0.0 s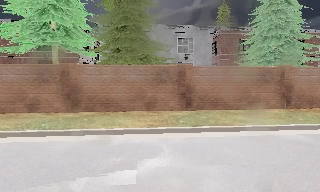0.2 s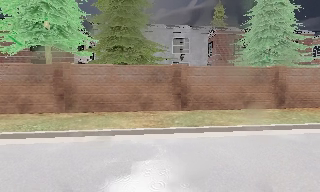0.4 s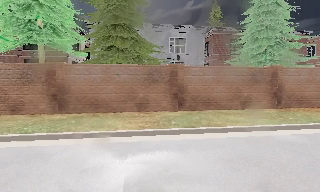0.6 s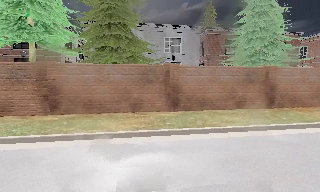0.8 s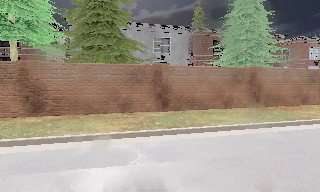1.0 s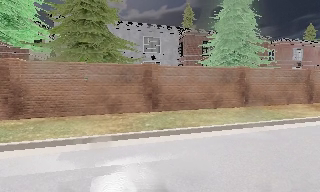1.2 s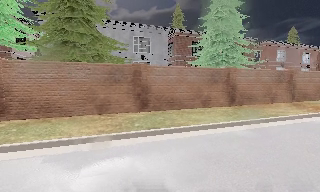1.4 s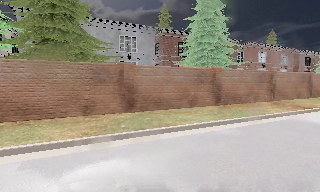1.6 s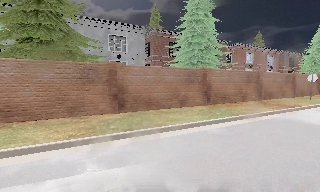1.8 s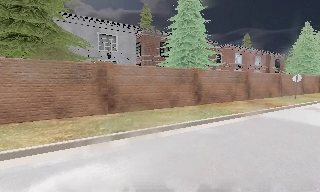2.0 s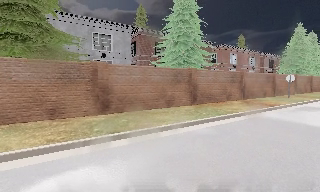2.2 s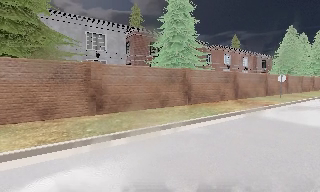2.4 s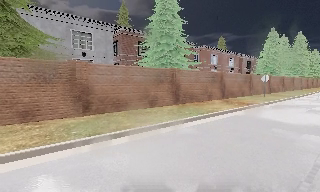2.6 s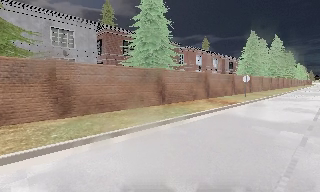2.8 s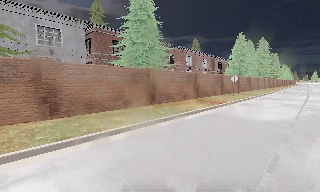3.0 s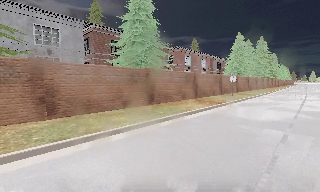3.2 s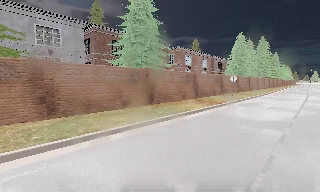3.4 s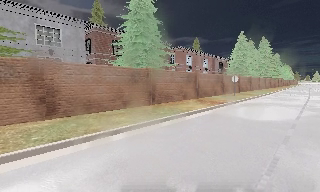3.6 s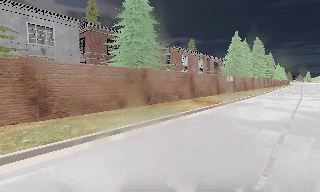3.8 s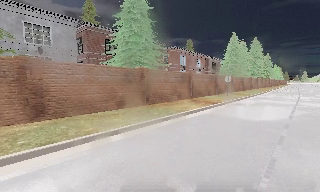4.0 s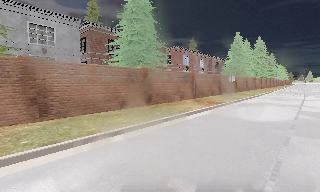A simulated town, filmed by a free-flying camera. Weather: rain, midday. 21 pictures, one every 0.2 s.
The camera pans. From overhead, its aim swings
clockwise.
The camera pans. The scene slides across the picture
to the left.
0.0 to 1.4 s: The camera swings to its right by about 20 degrees, and the scene slides to the left. It travels forward, about 0.5 m, so what stands in front looms larger.
1.4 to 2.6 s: The scene slides to the left, as the camera pans about 20 degrees to its right.
2.6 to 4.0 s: The camera shifts only a little, or ends up much as it began.
The film runs backward here.
